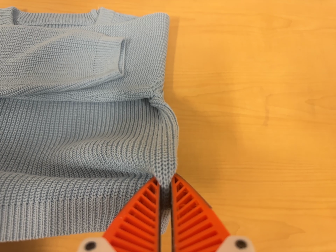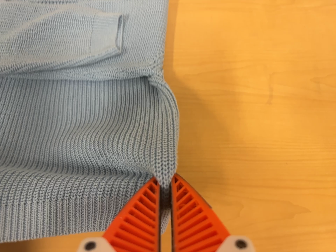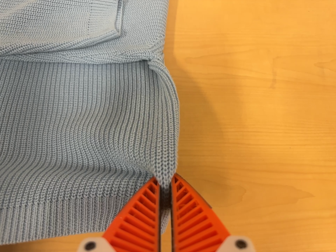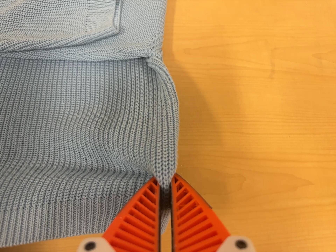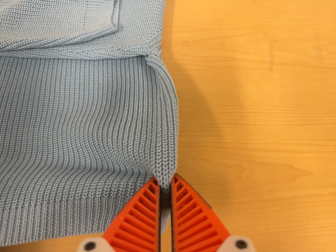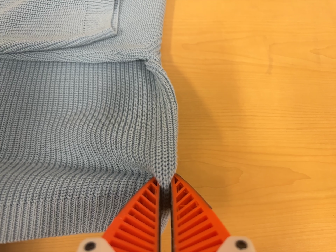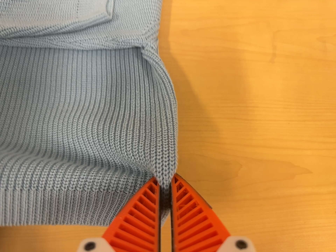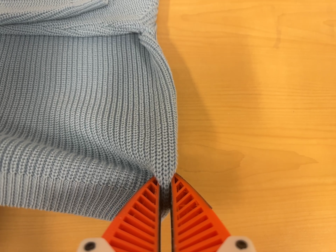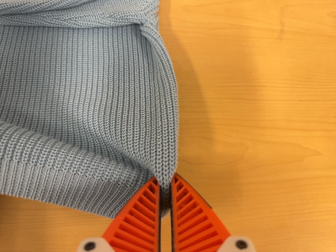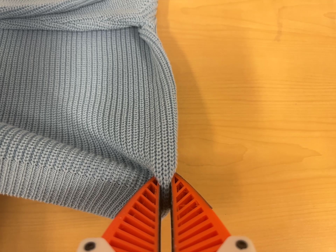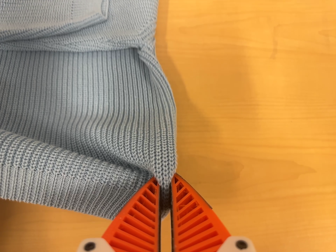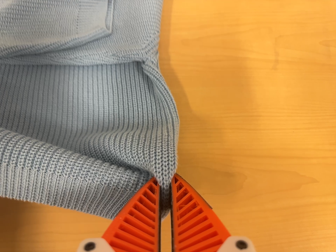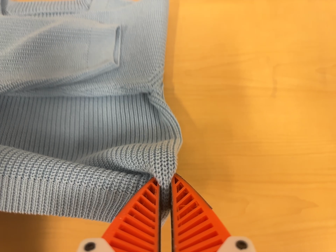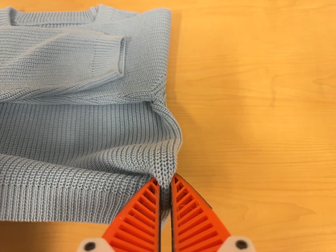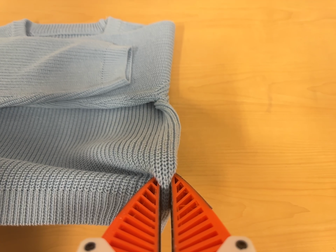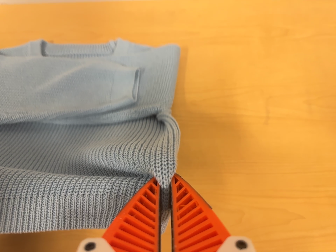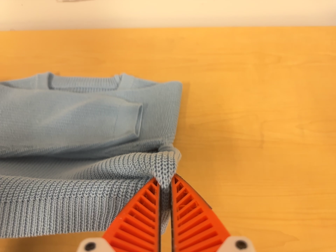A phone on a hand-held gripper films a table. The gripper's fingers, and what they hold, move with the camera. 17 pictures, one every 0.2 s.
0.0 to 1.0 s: The camera travels toward the bottom of its view, about 5 cm, so close, fixed things drift upward.
1.0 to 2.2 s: The camera shifts only a little, or ends up much as it began.
2.2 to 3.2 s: The camera travels backward, about 10 cm, so what stands in front gets smaller. Its aim tips toward the top of its view by about 10 degrees, and the scene shifts downward.
The film runs forward here.
